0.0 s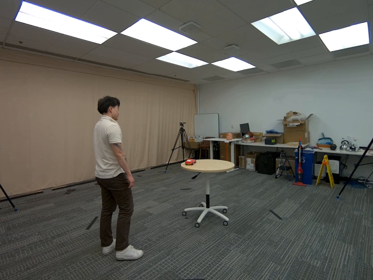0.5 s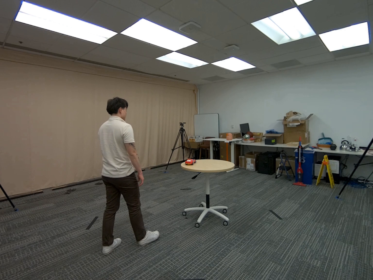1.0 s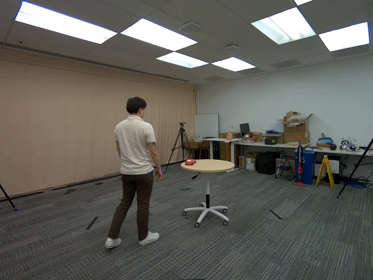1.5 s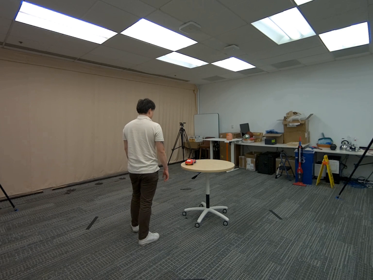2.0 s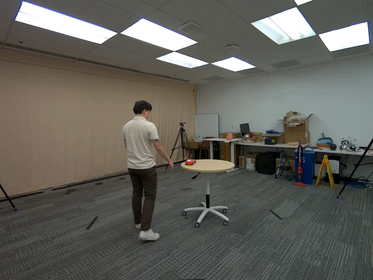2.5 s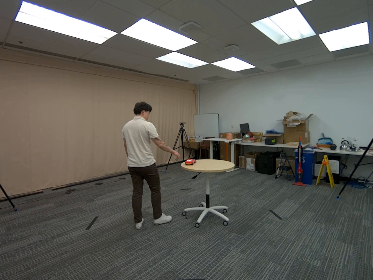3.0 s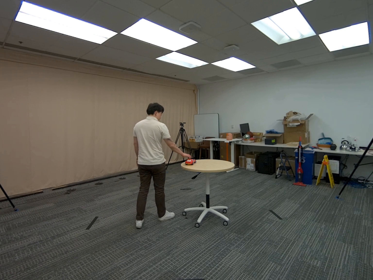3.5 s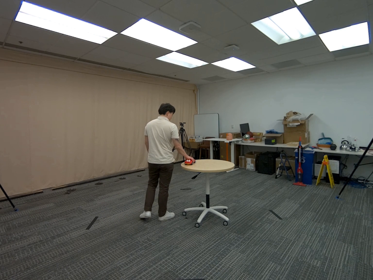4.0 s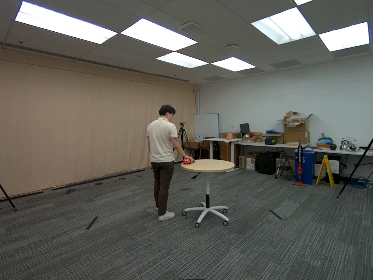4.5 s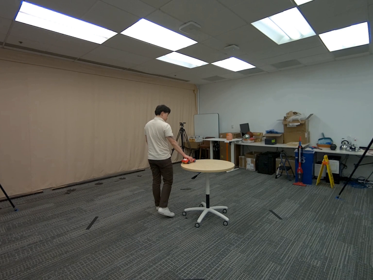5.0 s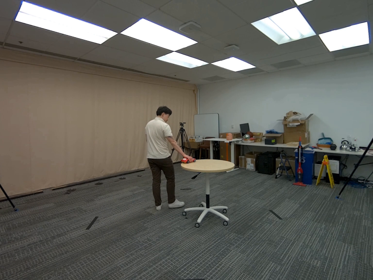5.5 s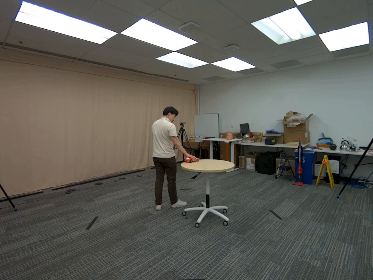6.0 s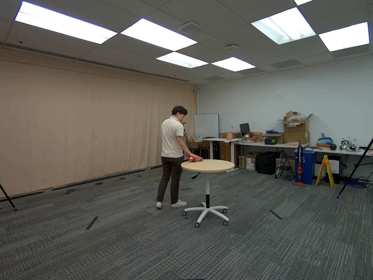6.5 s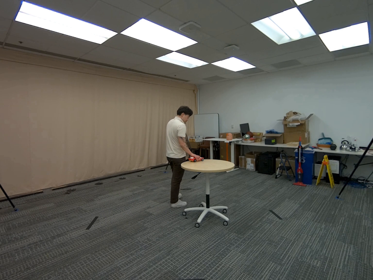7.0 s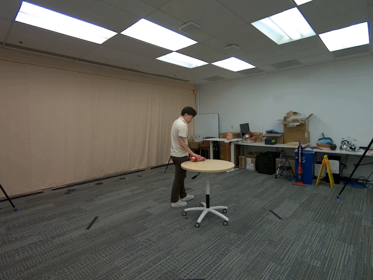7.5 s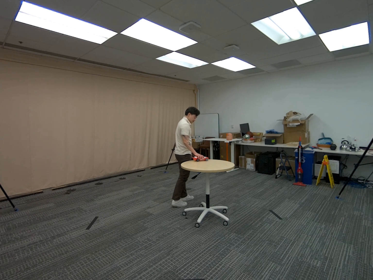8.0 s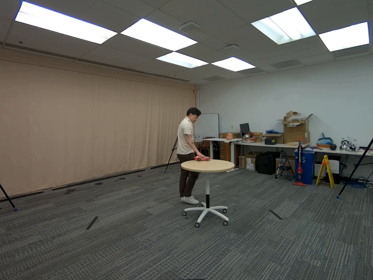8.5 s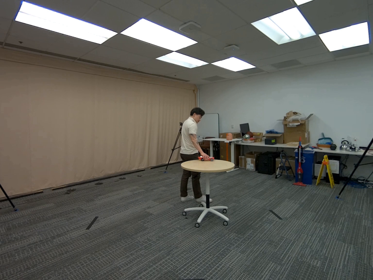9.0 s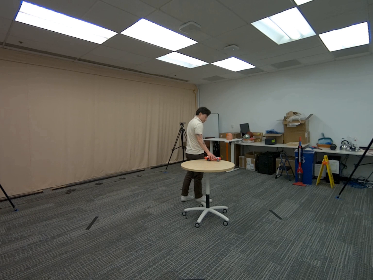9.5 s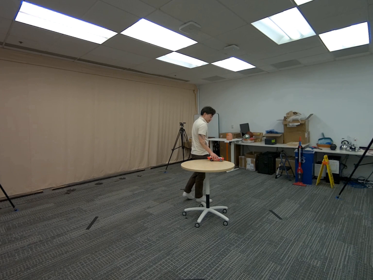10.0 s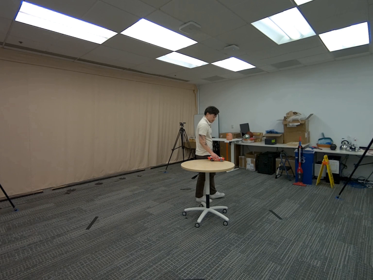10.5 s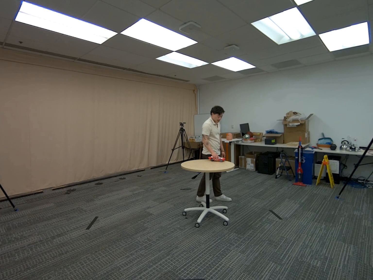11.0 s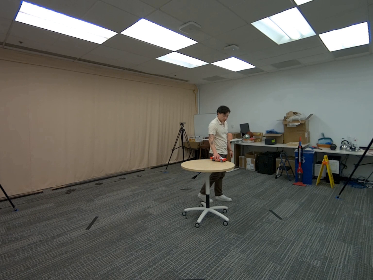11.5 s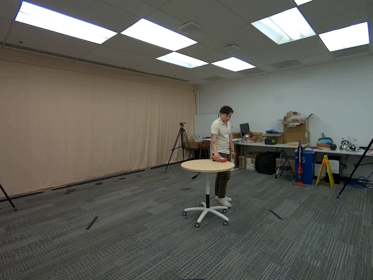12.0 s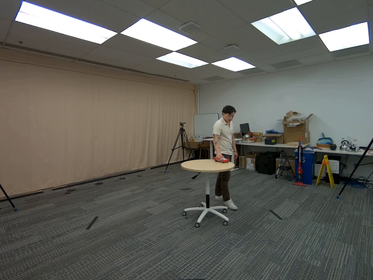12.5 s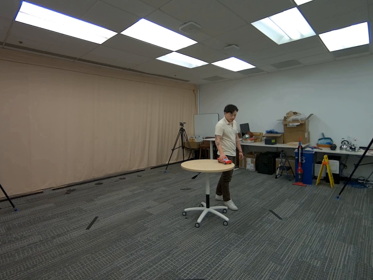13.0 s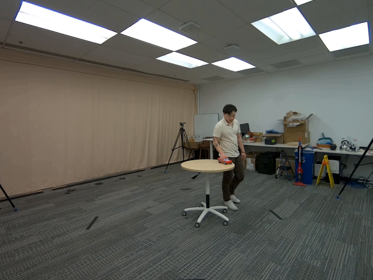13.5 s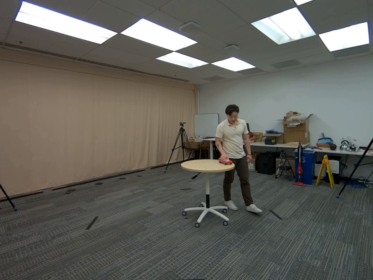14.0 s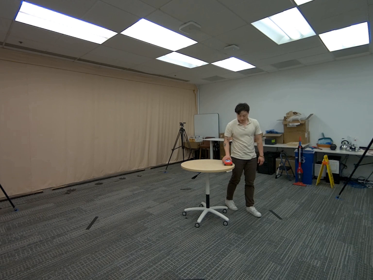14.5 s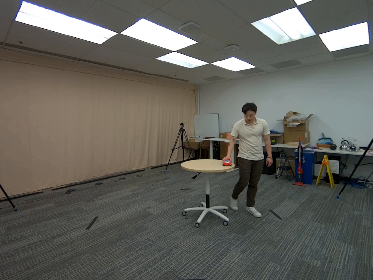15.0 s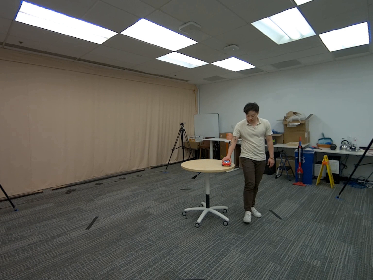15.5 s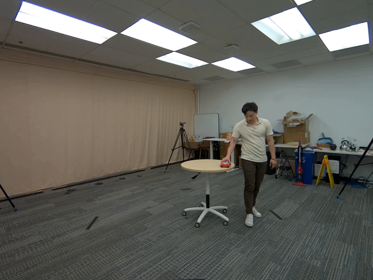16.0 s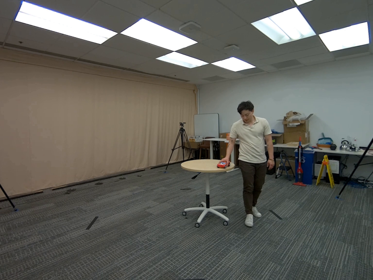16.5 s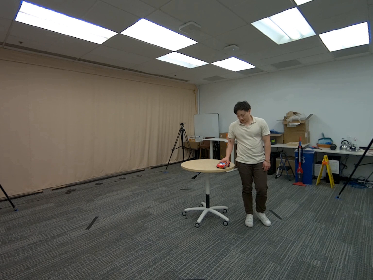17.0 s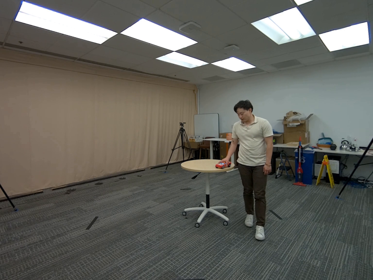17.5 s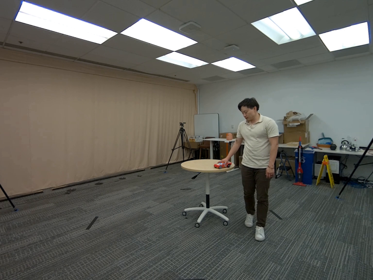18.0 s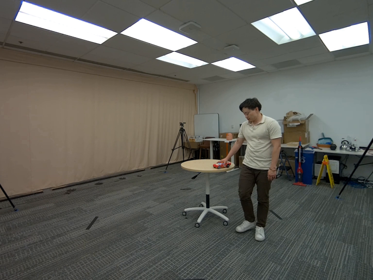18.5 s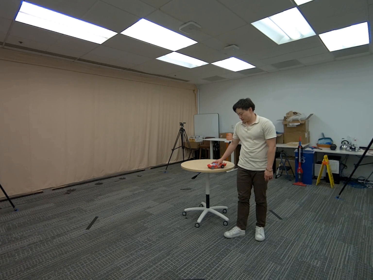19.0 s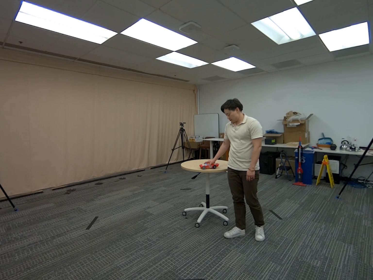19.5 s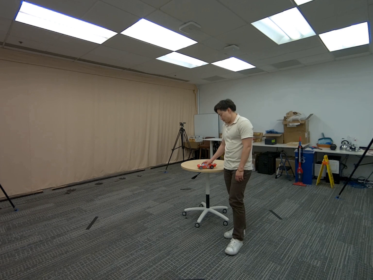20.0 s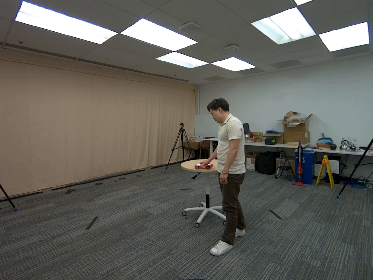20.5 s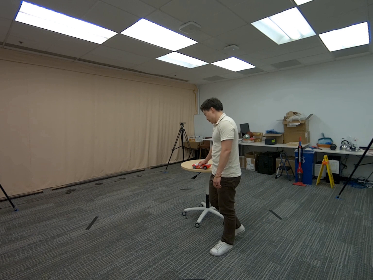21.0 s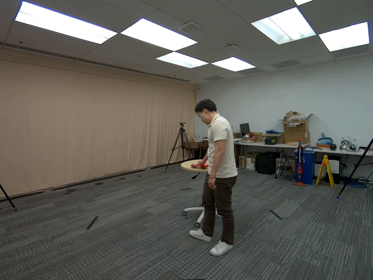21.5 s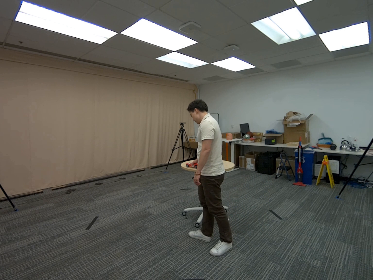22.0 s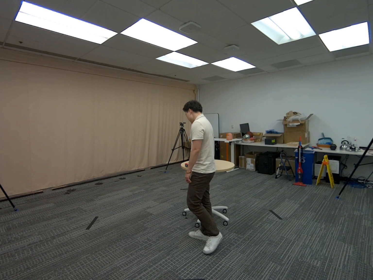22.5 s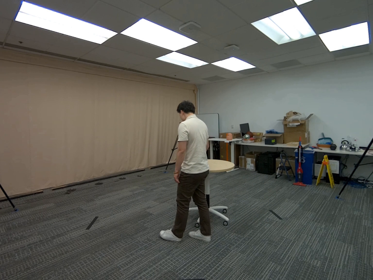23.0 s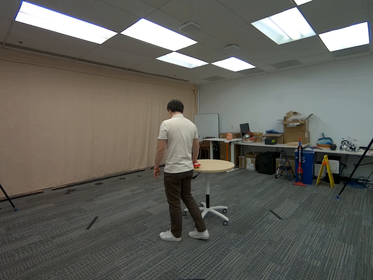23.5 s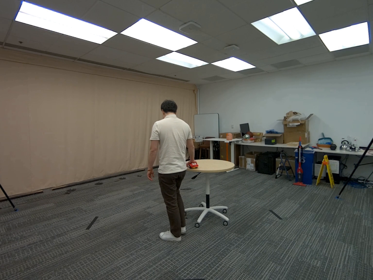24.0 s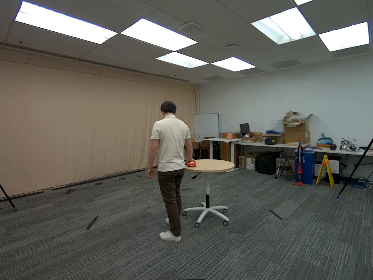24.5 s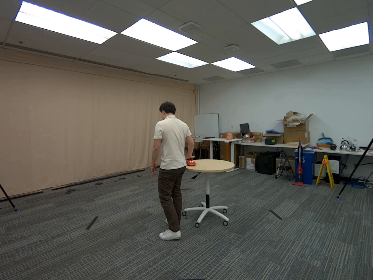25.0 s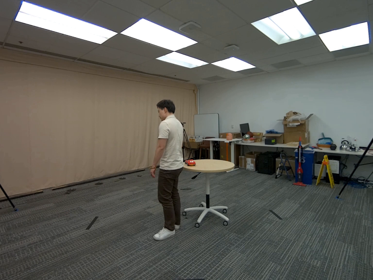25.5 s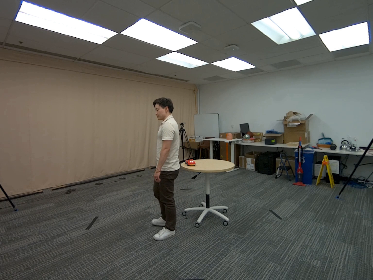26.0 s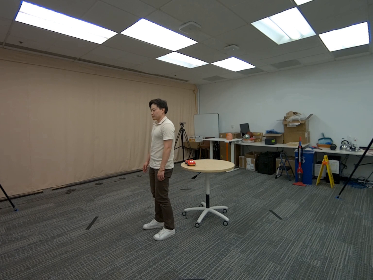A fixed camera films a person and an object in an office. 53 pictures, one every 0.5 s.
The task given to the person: Walk to the toy car on the round table, put your right hand on the toy car and roll the car around the surface of the table until finished.
